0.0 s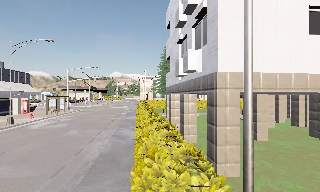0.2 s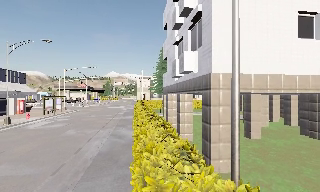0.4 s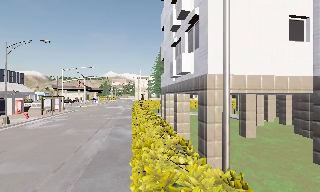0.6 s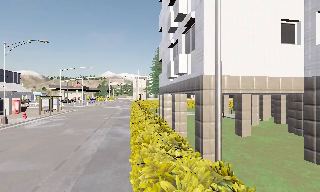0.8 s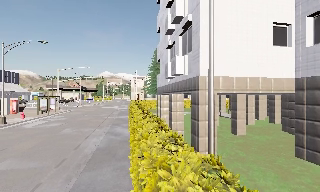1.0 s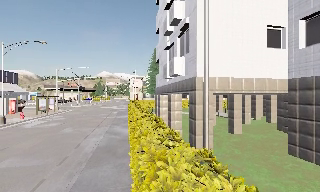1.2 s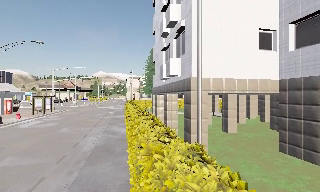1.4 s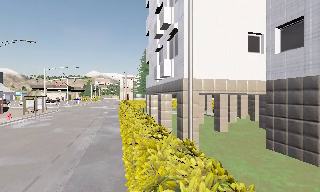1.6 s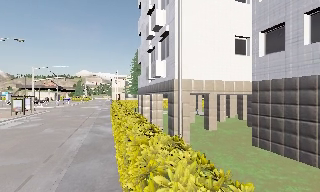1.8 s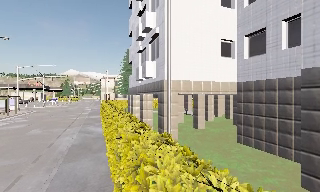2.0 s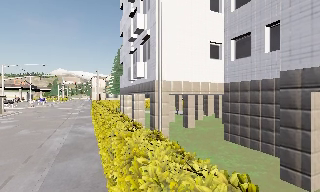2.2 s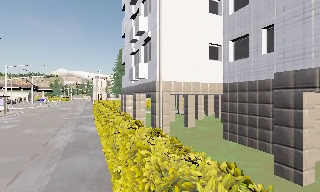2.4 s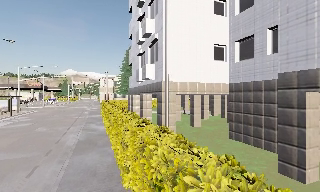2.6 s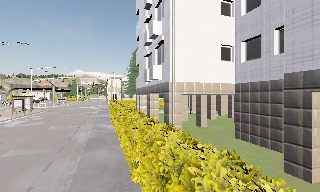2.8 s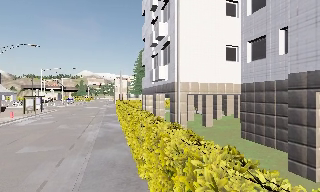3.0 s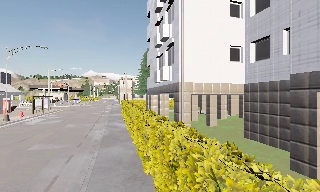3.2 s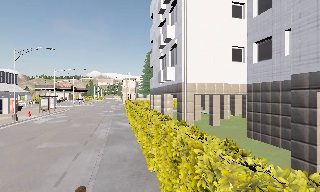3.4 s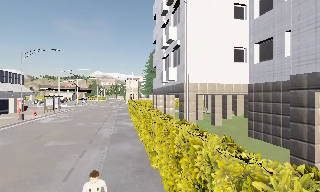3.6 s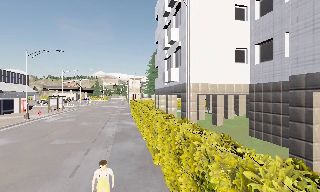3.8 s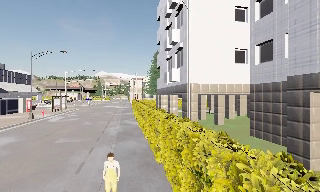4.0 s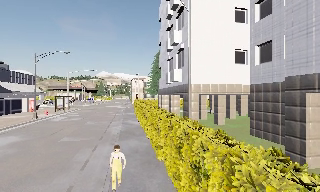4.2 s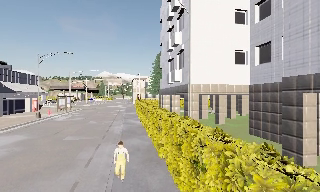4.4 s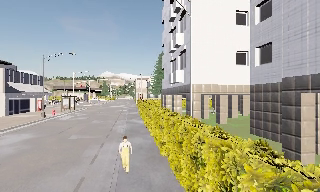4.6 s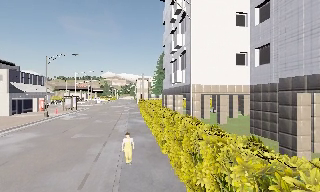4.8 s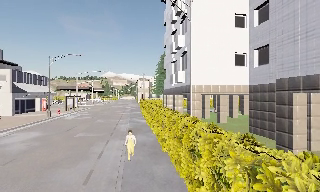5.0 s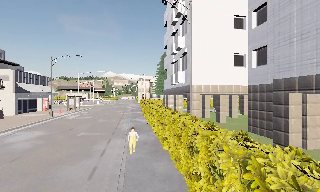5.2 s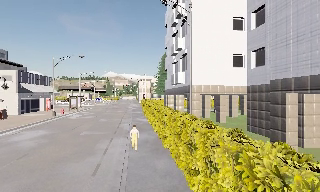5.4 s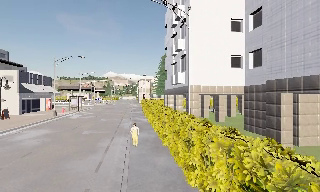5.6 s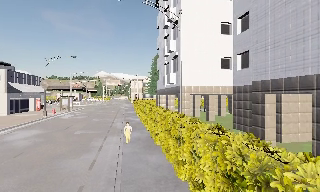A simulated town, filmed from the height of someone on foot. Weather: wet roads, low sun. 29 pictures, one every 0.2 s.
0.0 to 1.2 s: The camera travels backward, about 1.5 m, so what stands in front gets smaller.
1.2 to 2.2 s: The scene slides to the left, as the camera pans about 10 degrees to its right. It travels backward, about 1.5 m, so what stands in front gets smaller.
2.2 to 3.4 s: The scene slides to the right, as the camera pans about 10 degrees to its left. It travels backward, about 1.5 m, so what stands in front gets smaller.
3.4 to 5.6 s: The camera travels backward, about 2.5 m, so what stands in front gets smaller.
The film runs backward here.
